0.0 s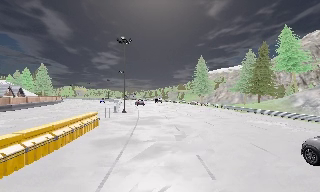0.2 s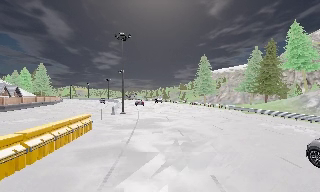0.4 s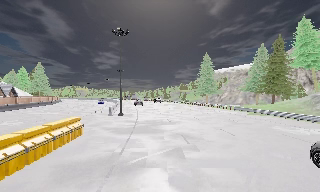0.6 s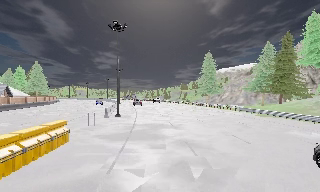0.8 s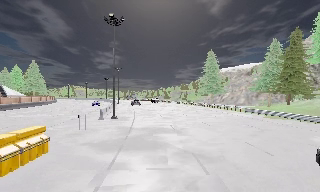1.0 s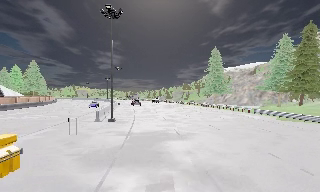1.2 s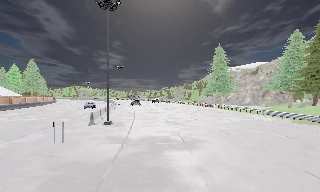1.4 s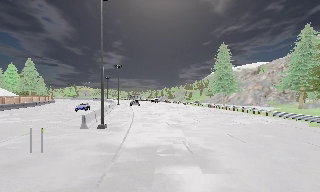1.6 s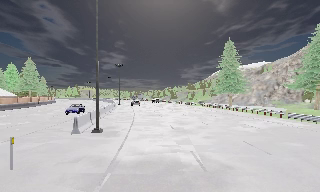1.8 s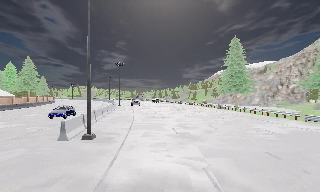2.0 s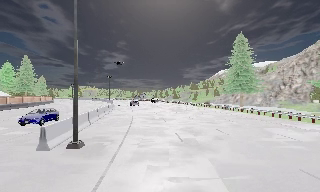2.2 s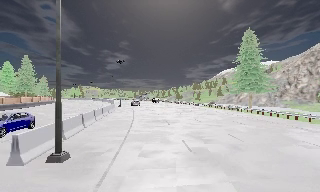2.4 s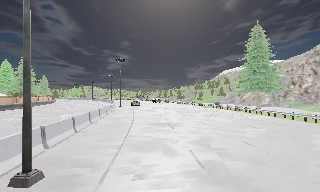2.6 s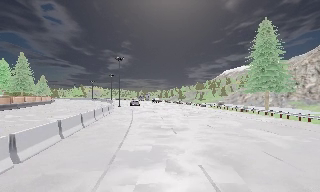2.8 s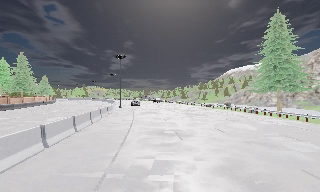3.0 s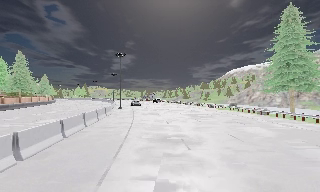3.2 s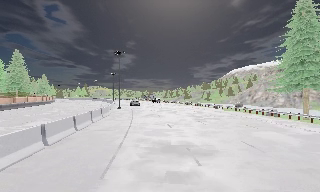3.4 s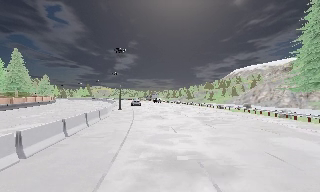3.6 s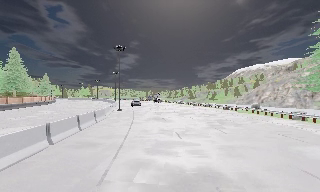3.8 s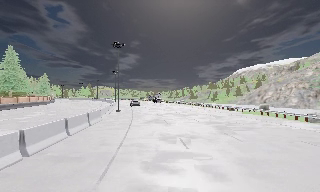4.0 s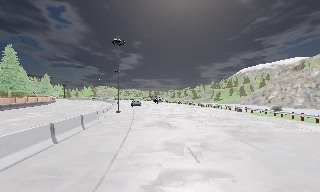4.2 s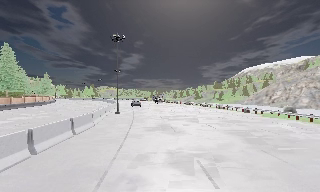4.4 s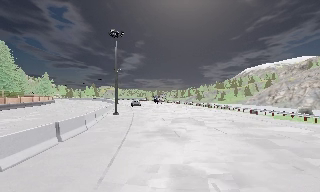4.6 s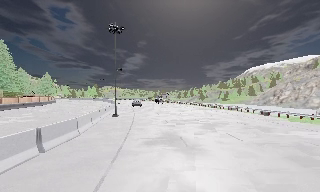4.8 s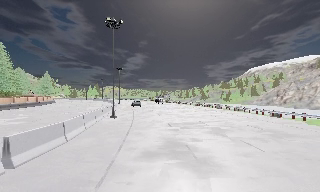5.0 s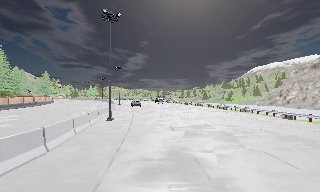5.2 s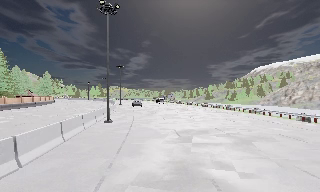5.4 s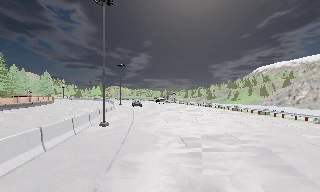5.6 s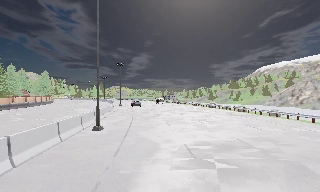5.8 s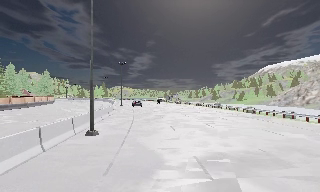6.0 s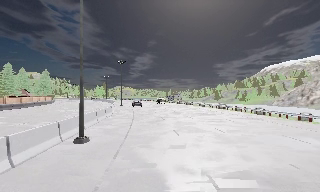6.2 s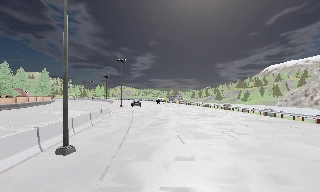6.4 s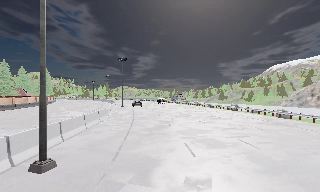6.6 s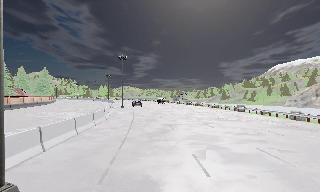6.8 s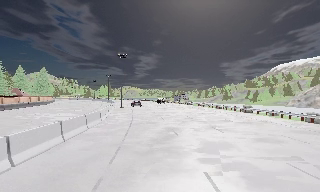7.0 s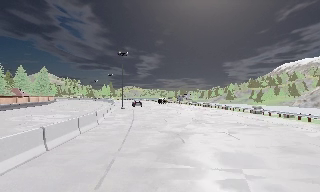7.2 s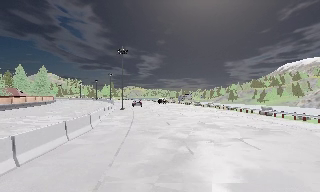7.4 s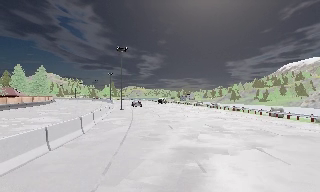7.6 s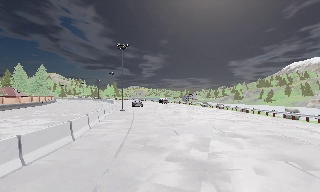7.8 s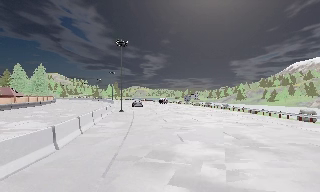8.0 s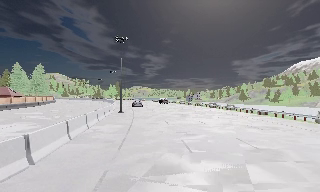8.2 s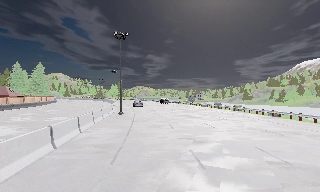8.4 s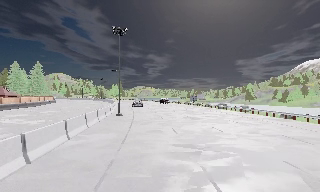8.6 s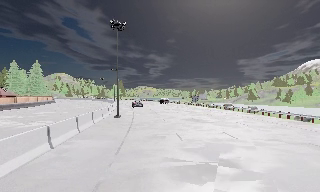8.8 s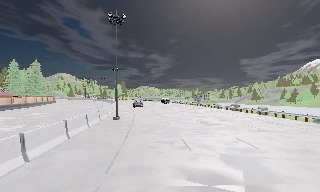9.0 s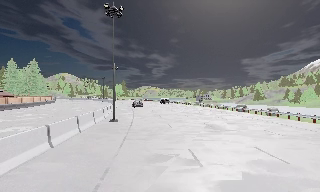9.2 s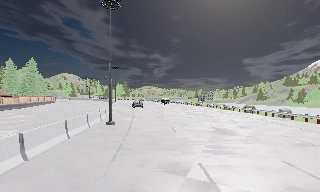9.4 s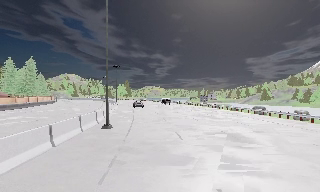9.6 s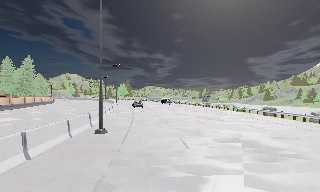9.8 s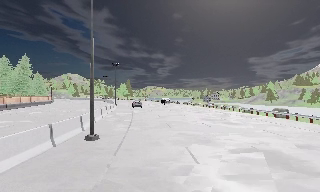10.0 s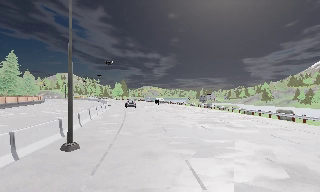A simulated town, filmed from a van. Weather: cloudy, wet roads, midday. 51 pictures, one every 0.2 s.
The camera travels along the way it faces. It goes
forward.
0.0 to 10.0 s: The scene slides to the right, as the camera pans about 25 degrees to its left. It travels forward, about 85 m, so what stands in front looms larger.
The film runs forward here.
